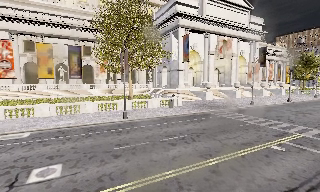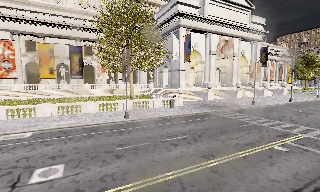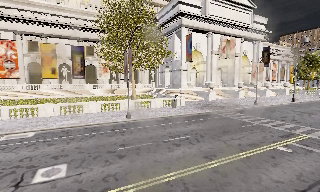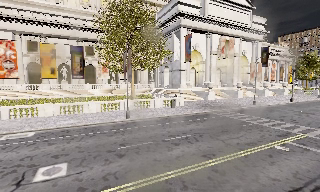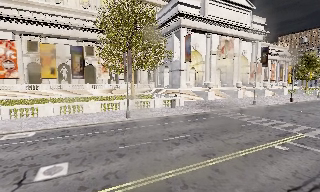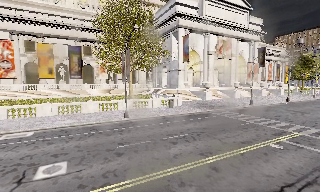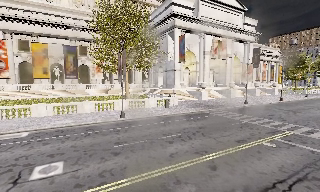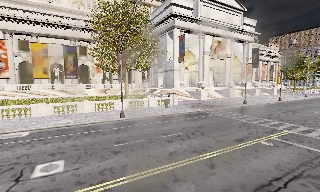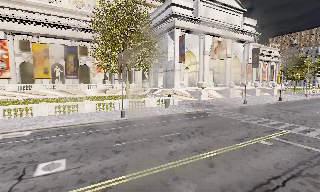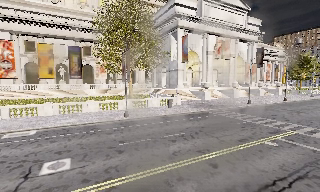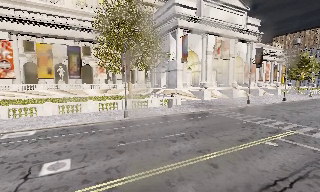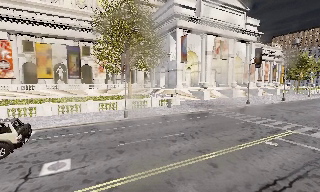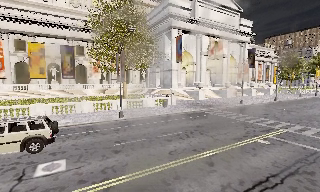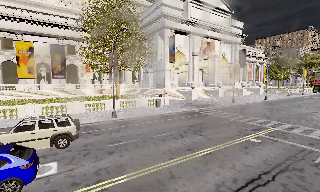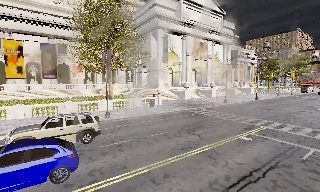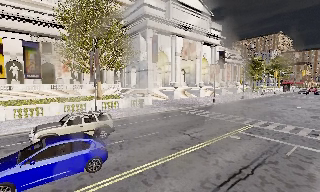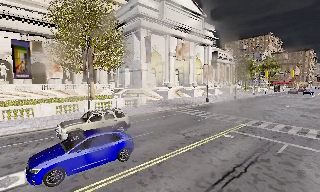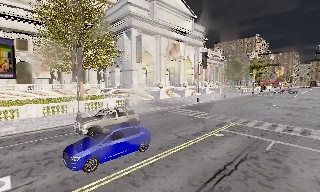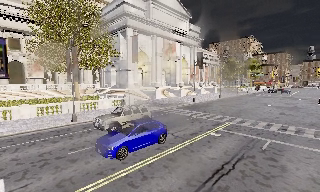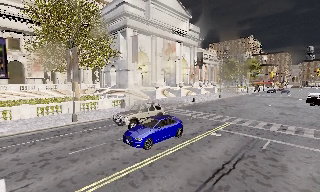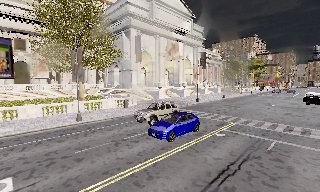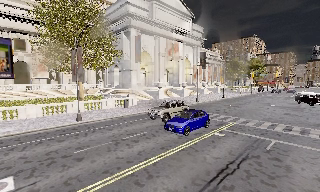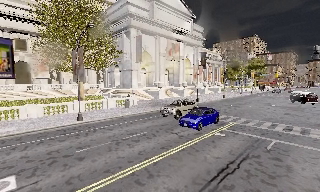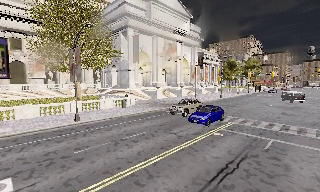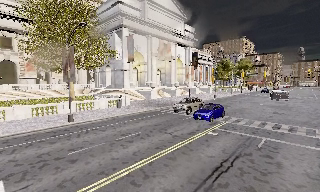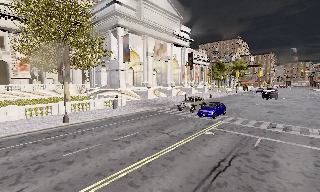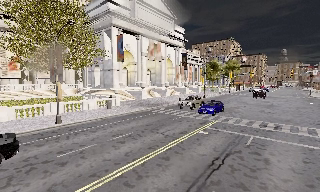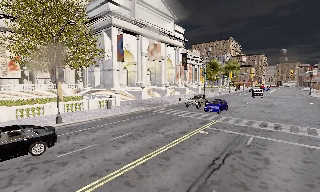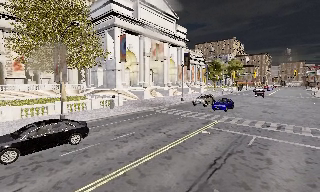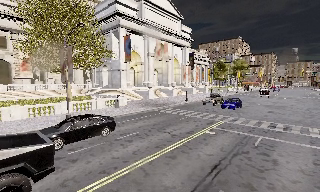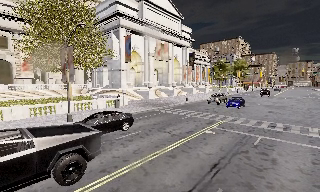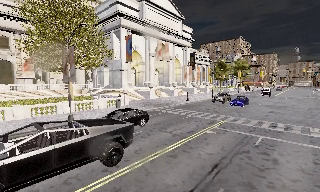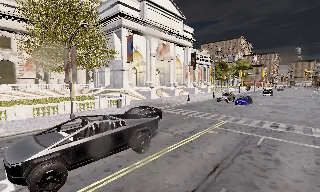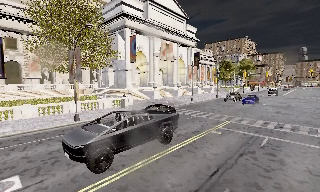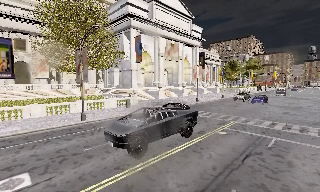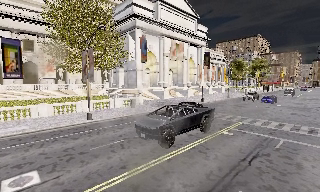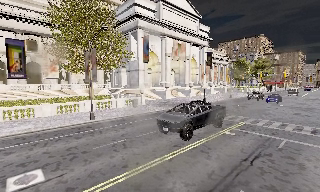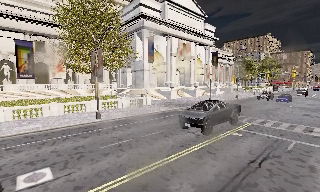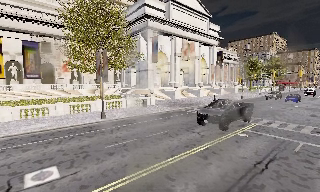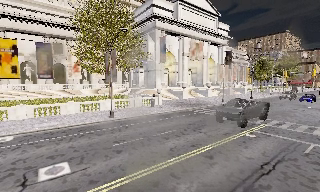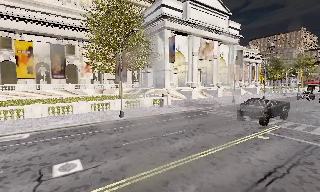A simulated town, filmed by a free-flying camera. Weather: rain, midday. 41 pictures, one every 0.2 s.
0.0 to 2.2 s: The camera travels backward, about 0.5 m, so what stands in front gets smaller.
2.2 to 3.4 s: The scene slides to the left, as the camera pans about 15 degrees to its right.
3.4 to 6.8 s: The camera travels to its left, about 0.5 m, so close, fixed things drift to the right.
6.8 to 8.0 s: The camera swings to its left by about 10 degrees, and the scene slides to the right.
The film runs backward here.
